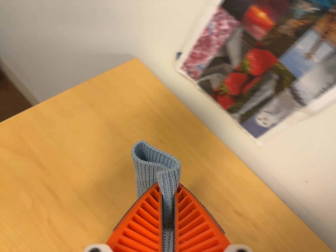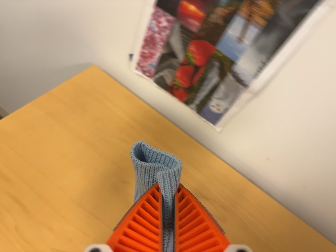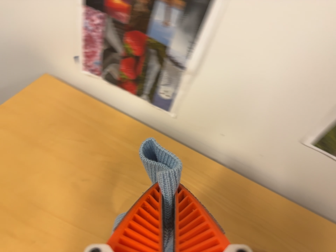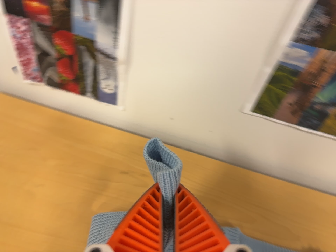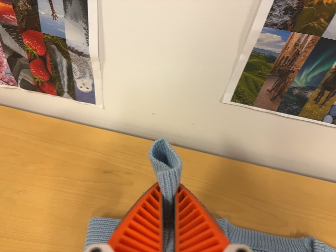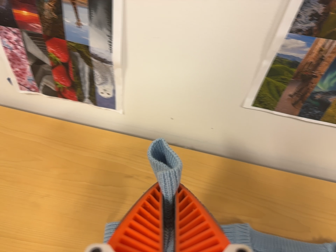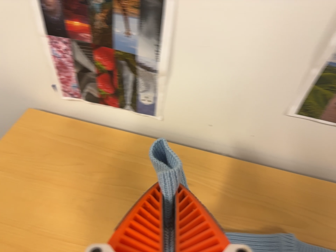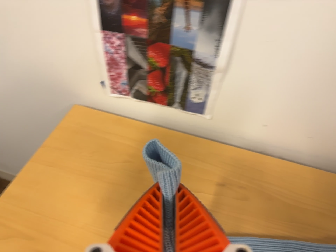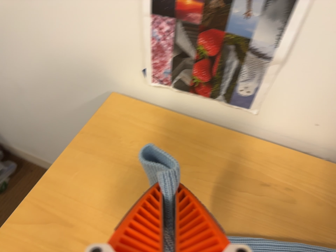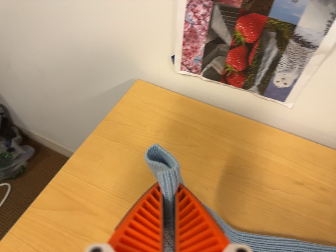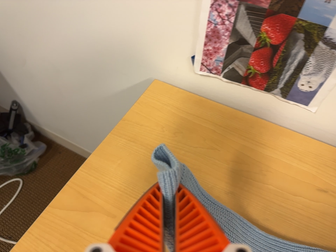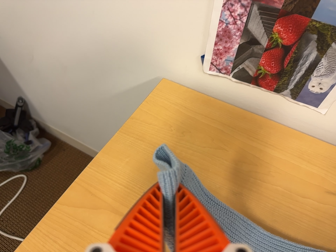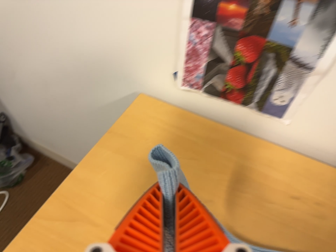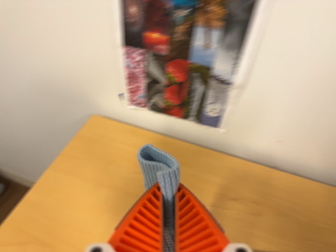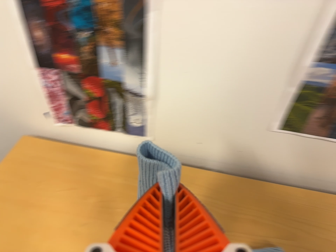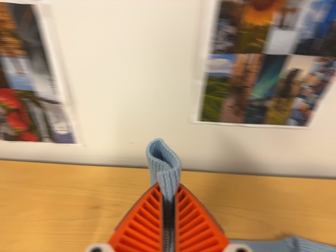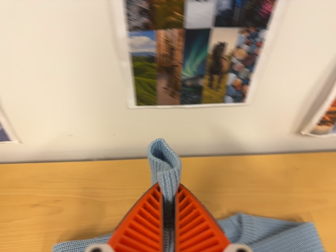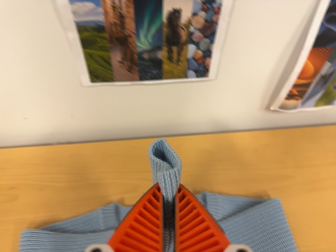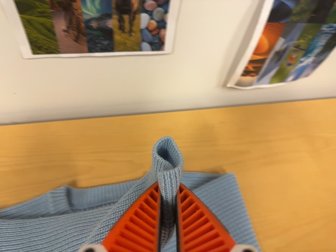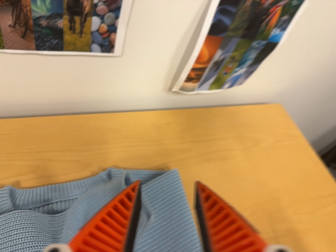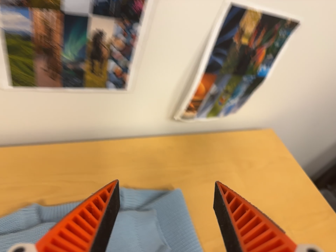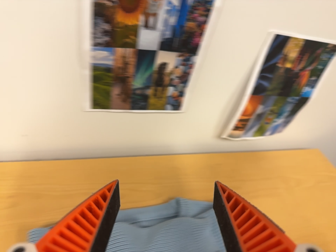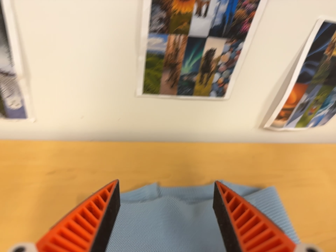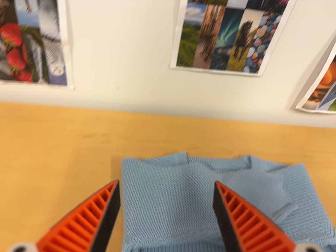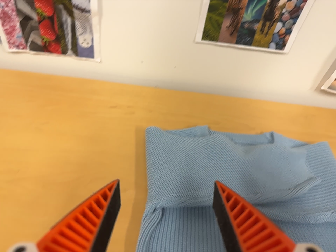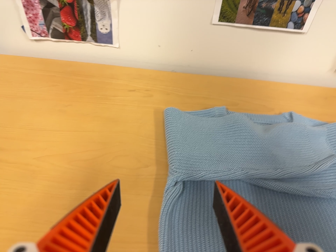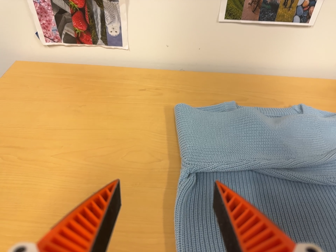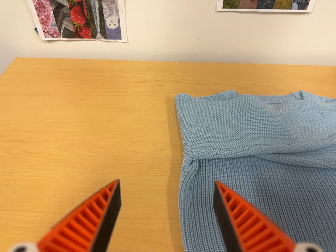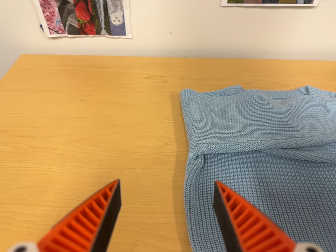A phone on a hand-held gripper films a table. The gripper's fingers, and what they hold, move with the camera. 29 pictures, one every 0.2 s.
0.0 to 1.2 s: The camera travels to its right, about 18 cm, so close, fixed things drift to the left. It rolls about its line of sight by about 30 degrees, and the scene rotates counterclockwise.
1.2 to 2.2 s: The scene slides to the right, as the camera pans about 15 degrees to its left. It travels to its left and forward, about 18 cm, so close, fixed things drift to the right. It rolls about its line of sight by about 10 degrees, and the scene rotates clockwise.
2.2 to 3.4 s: The camera swings to its right by about 25 degrees, and the scene slides to the left. It travels to its right, about 38 cm, so close, fixed things drift to the left. It rolls about its line of sight by about 25 degrees, and the scene rotates counterclockwise.
3.4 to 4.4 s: The camera travels backward and toward the bottom of its view, about 16 cm, so what stands in front gets smaller. Its aim tips toward the top of its view by about 10 degrees.
4.4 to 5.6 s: The scene slides to the right, as the camera pans about 15 degrees to its left. It travels toward the bottom of its view, about 18 cm, so close, fixed things drift upward.
The film runs forward here.
